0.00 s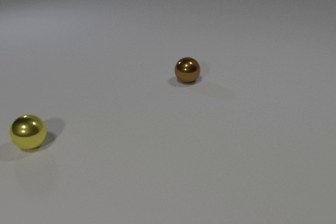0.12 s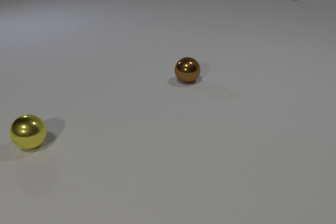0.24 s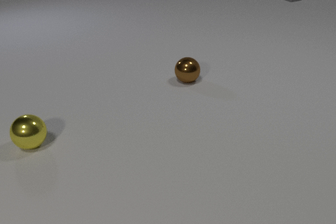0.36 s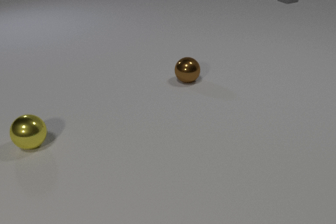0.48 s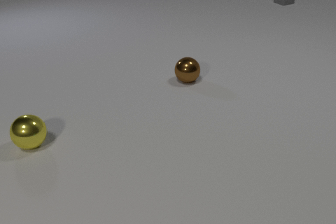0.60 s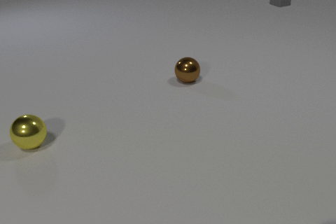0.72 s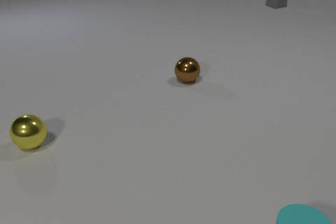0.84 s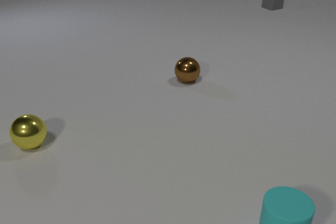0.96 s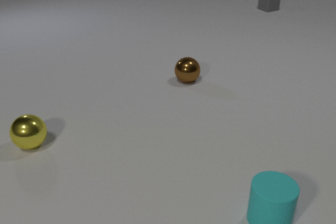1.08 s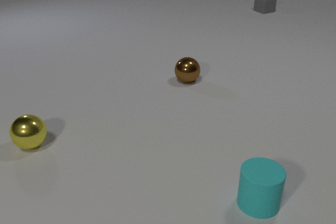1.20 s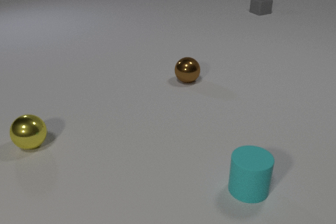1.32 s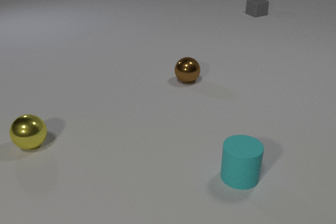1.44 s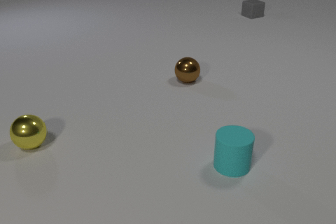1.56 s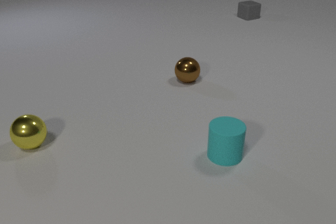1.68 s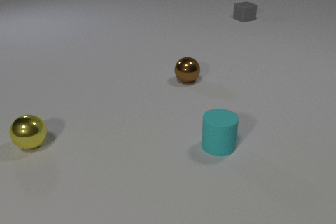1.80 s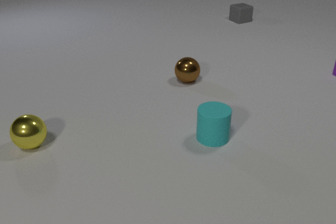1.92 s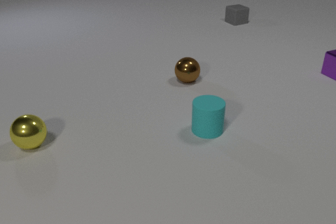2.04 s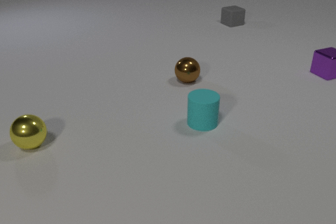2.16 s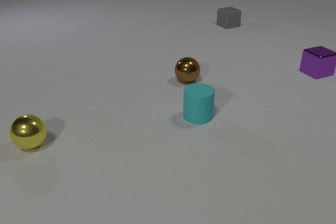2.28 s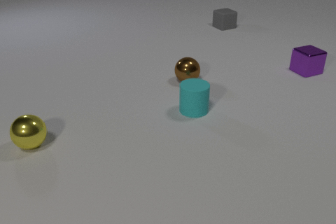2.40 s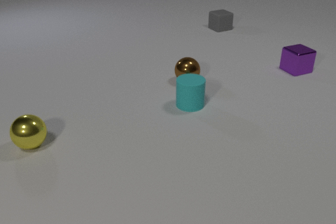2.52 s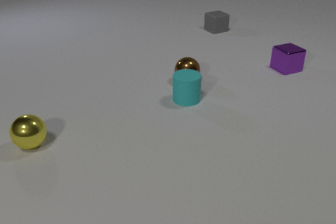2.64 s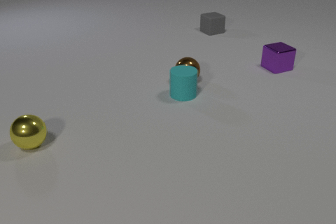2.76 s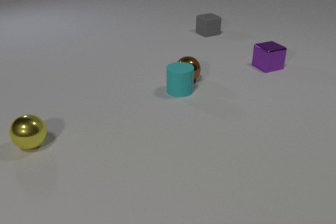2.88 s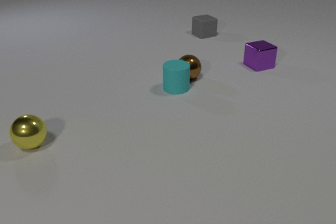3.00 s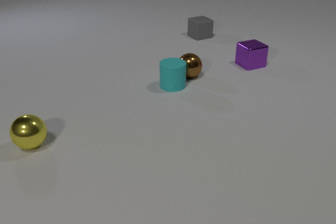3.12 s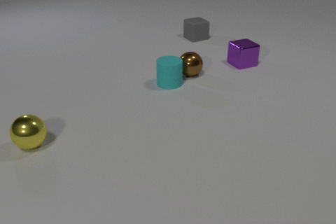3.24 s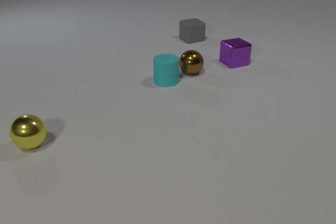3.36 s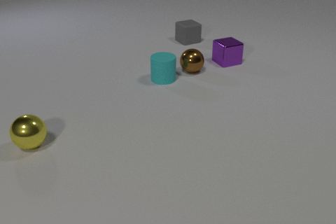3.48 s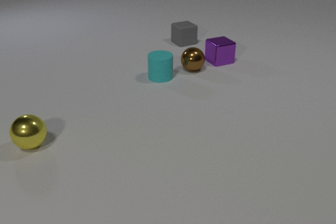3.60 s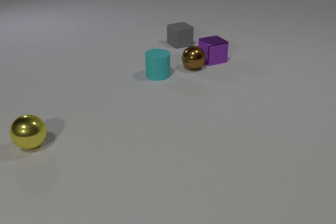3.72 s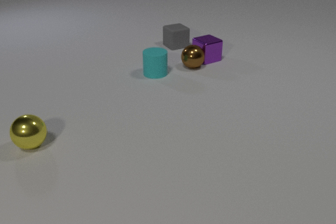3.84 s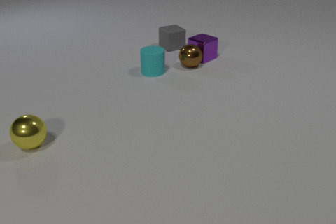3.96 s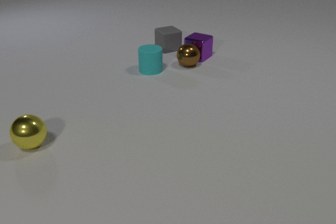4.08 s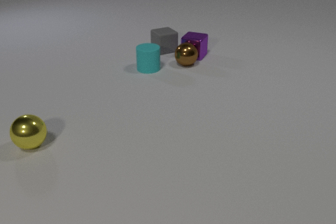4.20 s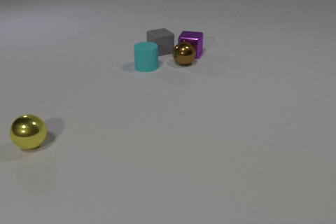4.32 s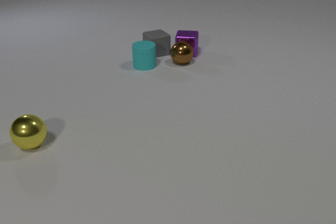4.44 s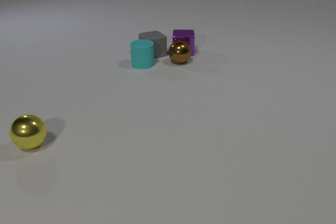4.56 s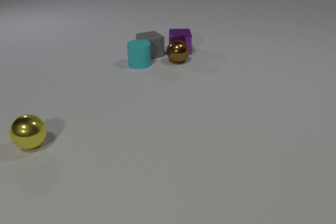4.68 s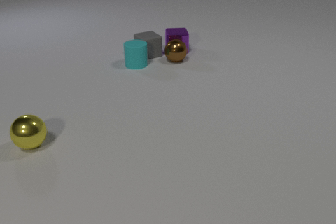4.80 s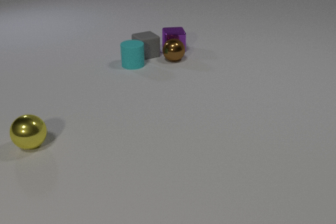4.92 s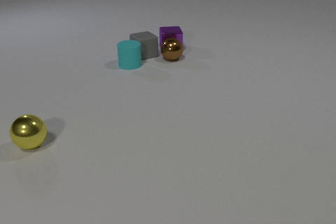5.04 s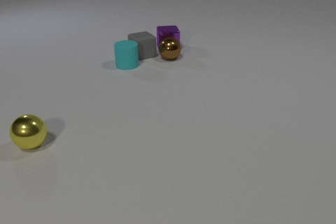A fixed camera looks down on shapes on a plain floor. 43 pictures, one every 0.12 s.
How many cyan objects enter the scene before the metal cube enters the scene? 1.
How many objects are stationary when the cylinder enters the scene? 2.
Are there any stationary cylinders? no.
0.00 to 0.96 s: The cyan rubber cylinder comes in at the bottom edge, slides away from the camera and to the left. The gray rubber cube slides toward the camera and to the left.
0.96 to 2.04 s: The cyan rubber cylinder slides away from the camera and to the left. The gray rubber cube slides toward the camera and to the left. The purple metal cube comes in at the right edge, slides to the left.
2.04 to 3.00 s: The cyan rubber cylinder slides away from the camera and to the left. The brown metal sphere rolls away from the camera. The gray rubber cube slides toward the camera and to the left. The purple metal cube slides to the left. The cyan rubber cylinder and the brown metal sphere collide.
3.00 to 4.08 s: The cyan rubber cylinder slides away from the camera and to the left. The brown metal sphere rolls away from the camera. The gray rubber cube slides toward the camera and to the left. The purple metal cube slides to the left, spins so that its near face slides to the right, counterclockwise seen from above. The brown metal sphere and the purple metal cube collide.
4.08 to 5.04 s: The cyan rubber cylinder slides to the left and away from the camera. The brown metal sphere rolls to the left and away from the camera. The gray rubber cube slides to the left and toward the camera. The purple metal cube slides to the left and away from the camera, spins counterclockwise seen from above by about 30 degrees, its near face sliding to the right. The cyan rubber cylinder and the gray rubber cube collide.
